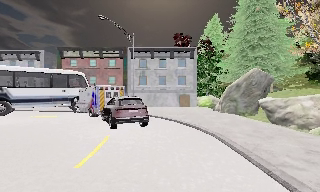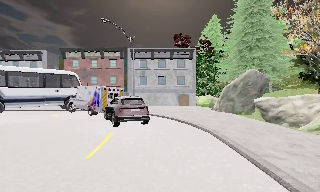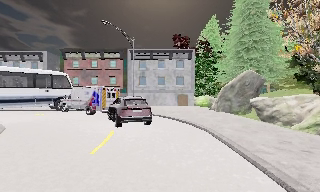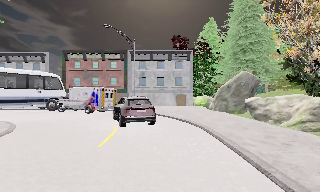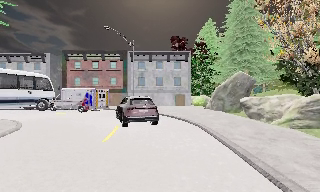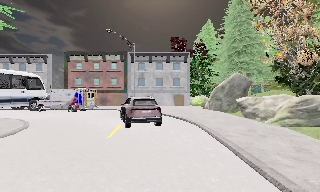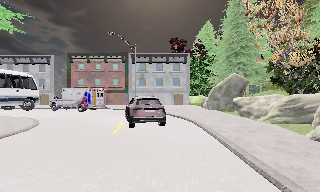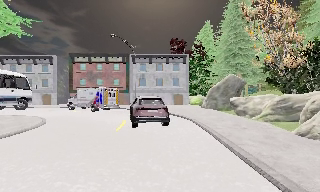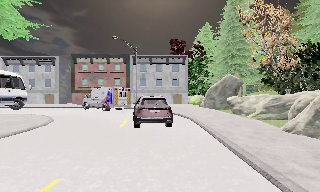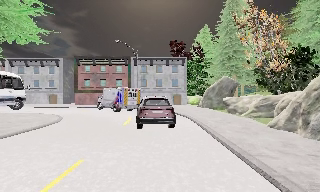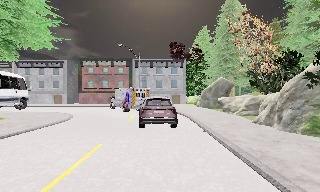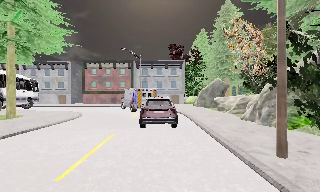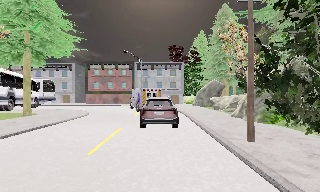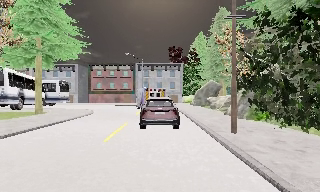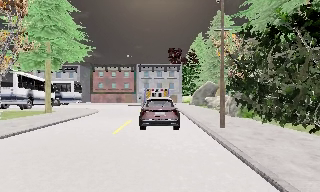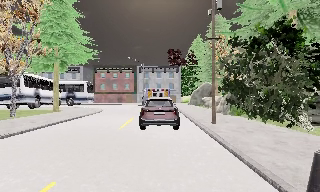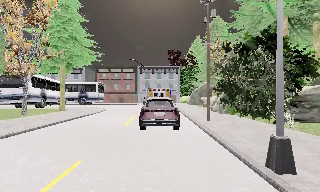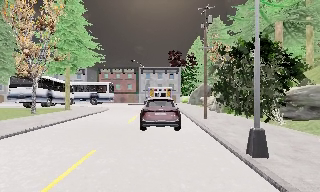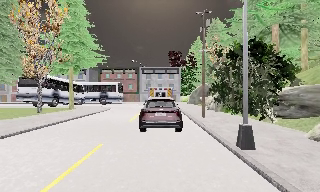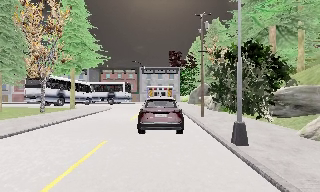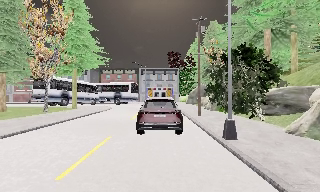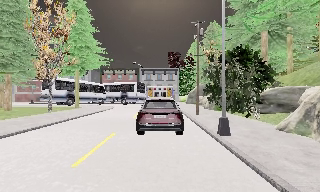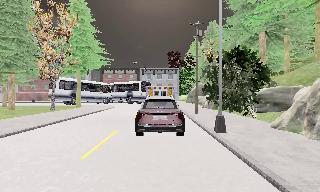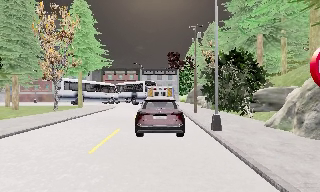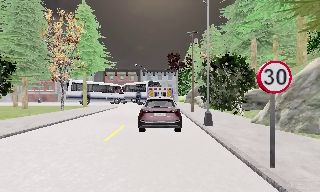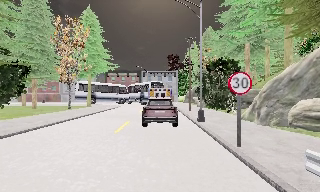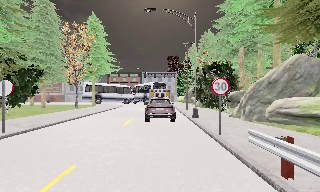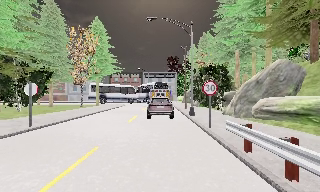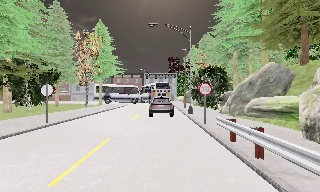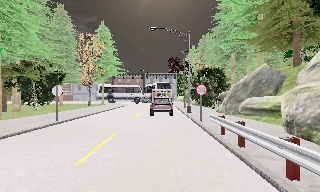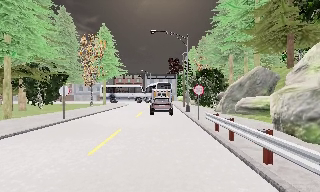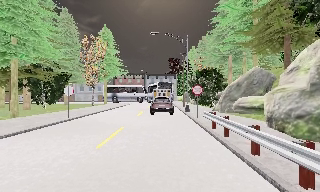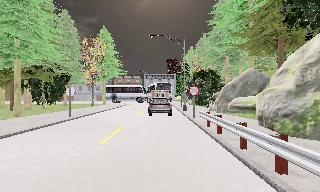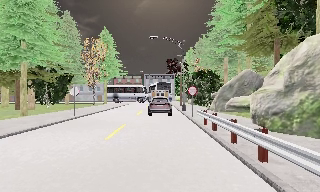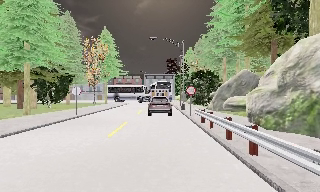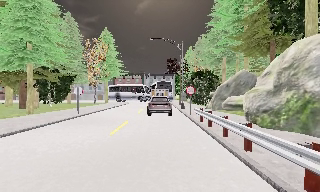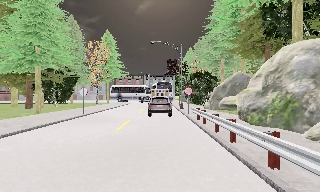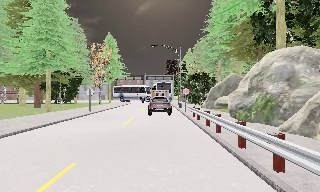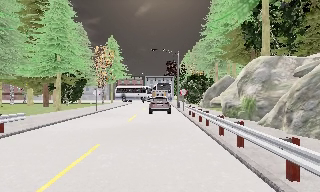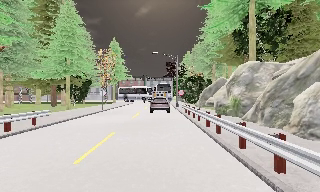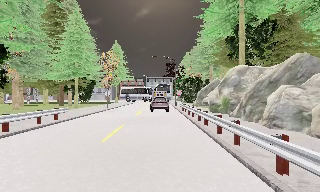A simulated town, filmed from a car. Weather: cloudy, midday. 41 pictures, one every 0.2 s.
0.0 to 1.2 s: The camera travels backward, about 3.5 m, so what stands in front gets smaller.
1.2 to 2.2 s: The camera travels backward, about 5 m, so what stands in front gets smaller. It gains speed.
2.2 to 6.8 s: The camera travels backward, about 20 m, so what stands in front gets smaller.
6.8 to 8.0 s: The camera travels backward, about 8 m, so what stands in front gets smaller. It gains speed.
The film runs backward here.
